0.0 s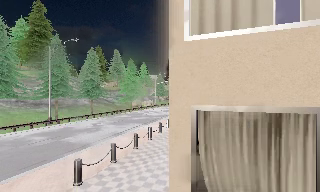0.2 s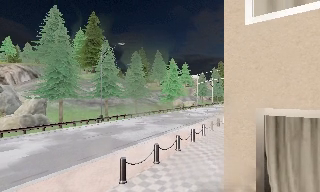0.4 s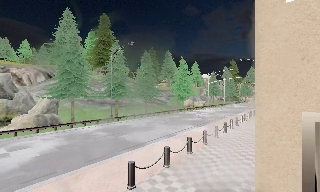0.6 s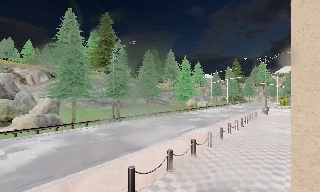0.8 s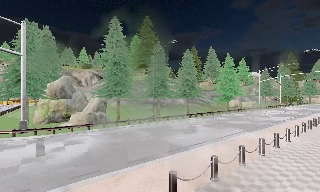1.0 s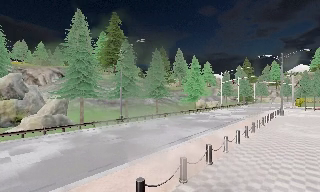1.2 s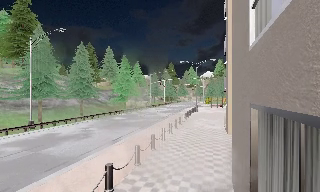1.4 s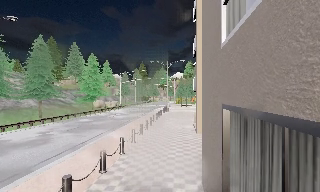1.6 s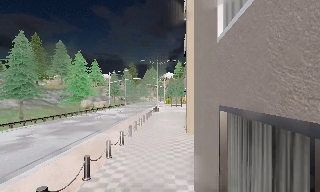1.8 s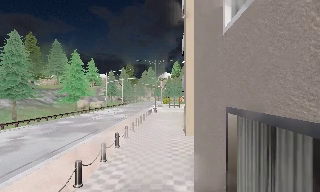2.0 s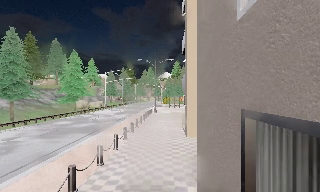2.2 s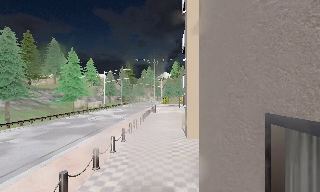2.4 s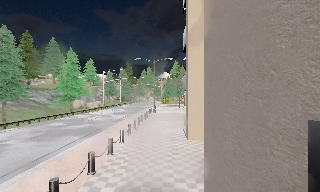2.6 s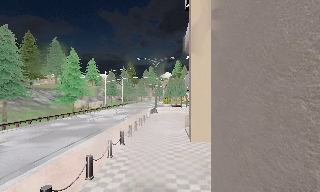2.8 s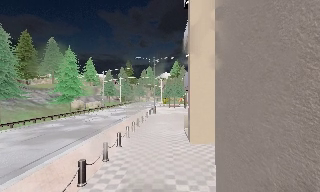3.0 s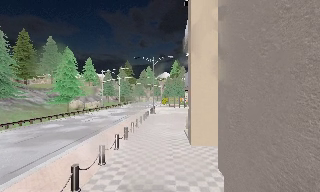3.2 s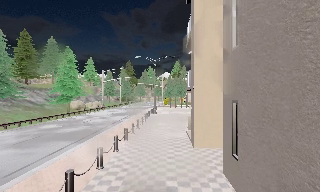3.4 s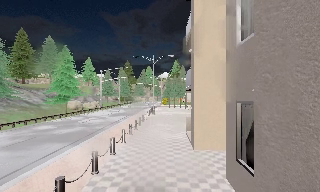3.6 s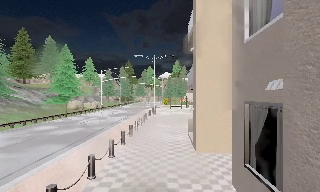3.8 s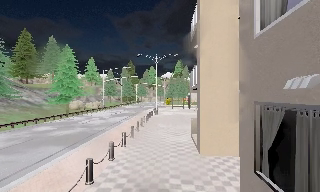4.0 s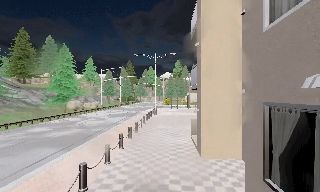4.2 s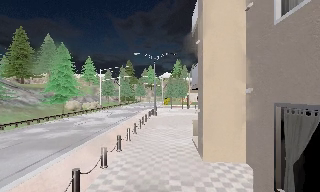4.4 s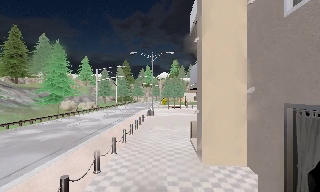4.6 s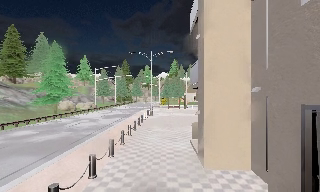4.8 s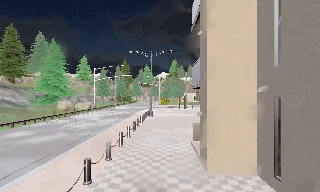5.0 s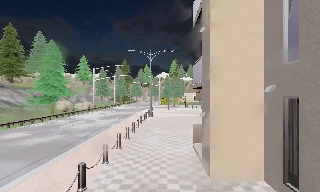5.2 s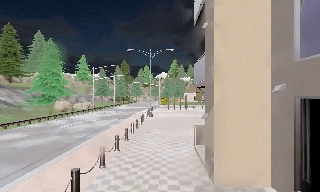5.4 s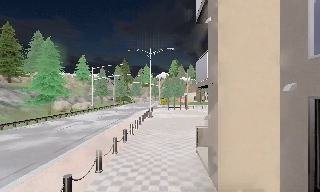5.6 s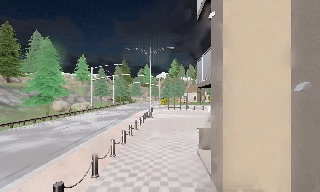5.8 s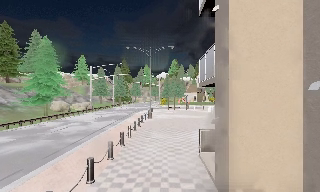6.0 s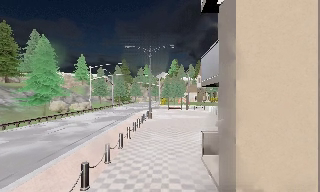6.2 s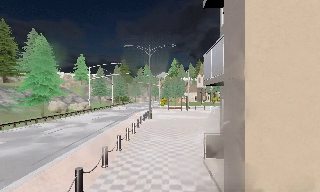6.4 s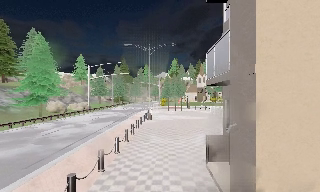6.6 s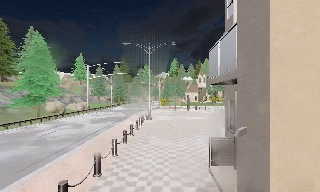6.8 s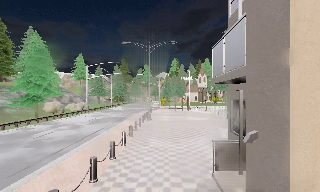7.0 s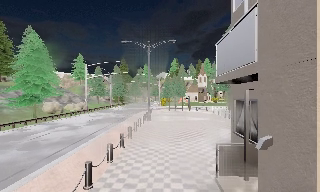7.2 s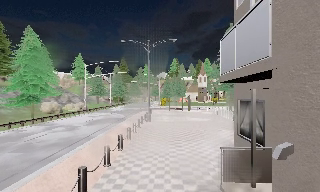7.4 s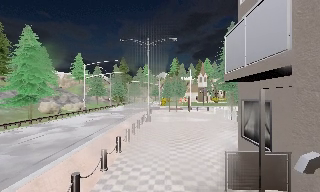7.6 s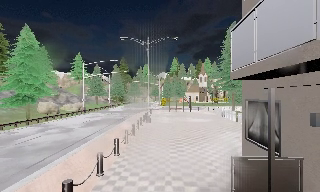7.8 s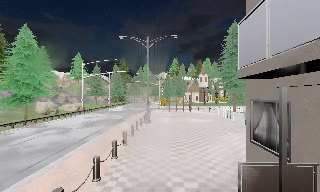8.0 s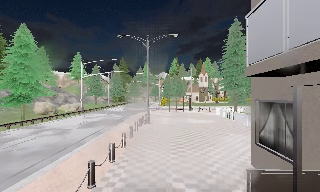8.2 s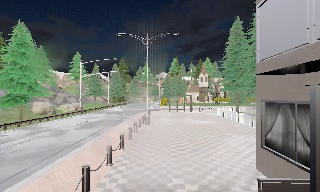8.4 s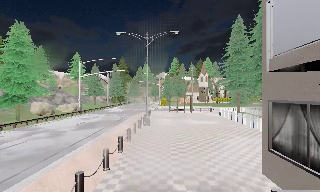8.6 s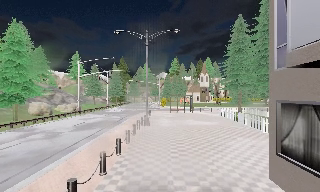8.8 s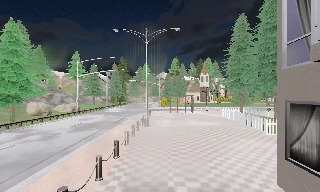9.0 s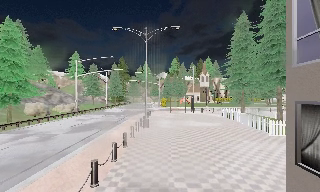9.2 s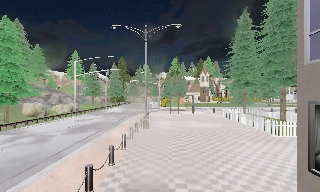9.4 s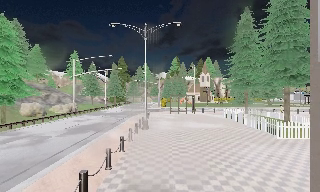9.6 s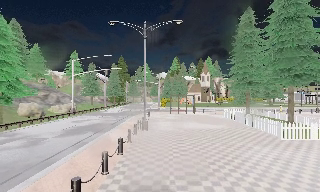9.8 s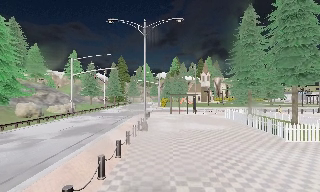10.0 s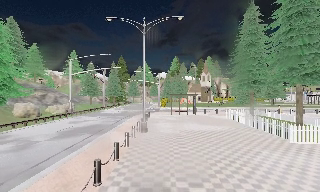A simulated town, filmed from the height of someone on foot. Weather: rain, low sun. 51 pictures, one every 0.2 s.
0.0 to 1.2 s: The camera travels forward, about 2 m, so what stands in front looms larger.
1.2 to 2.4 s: The camera pans to its right, which is clockwise from overhead, by about 15 degrees. It travels forward, about 2 m, so what stands in front looms larger.
2.4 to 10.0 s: The camera travels forward, about 12 m, so what stands in front looms larger.
The film runs forward here.
